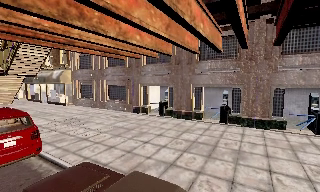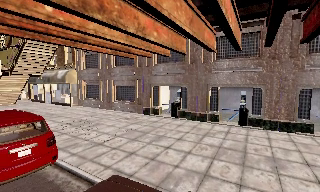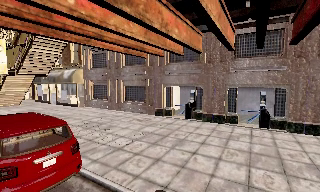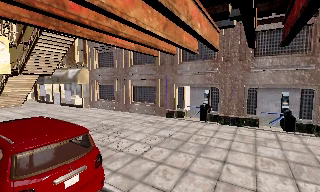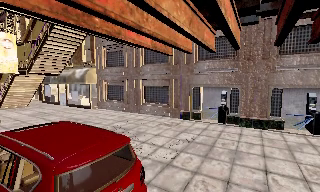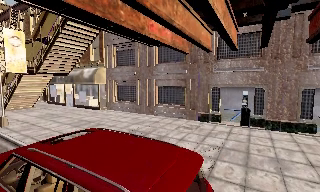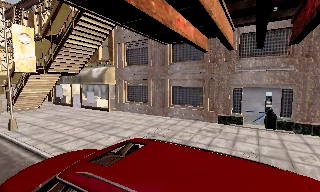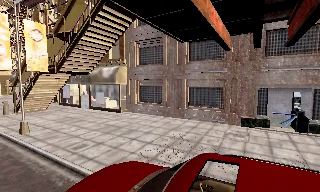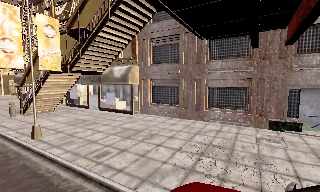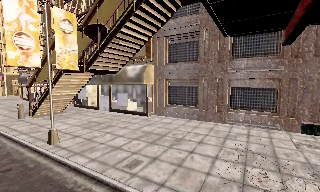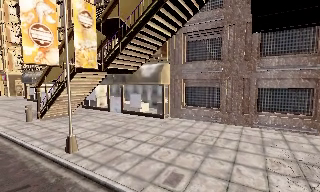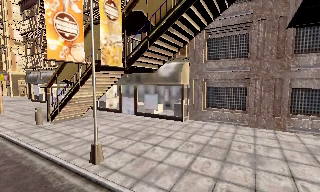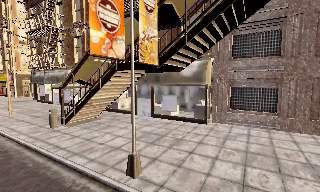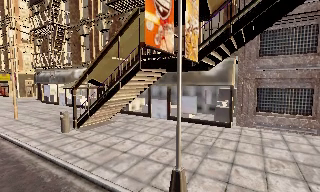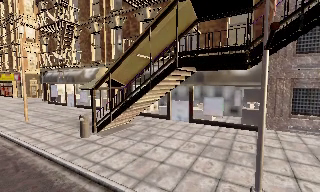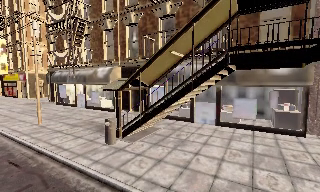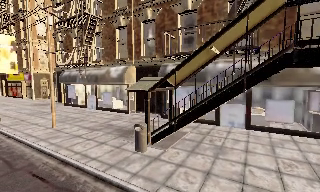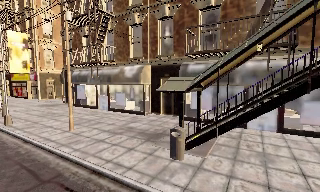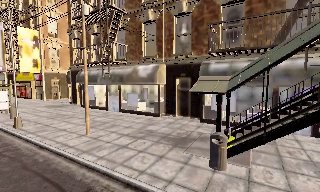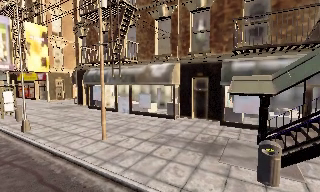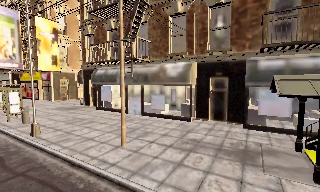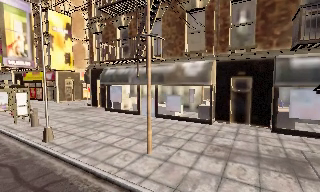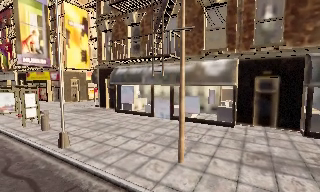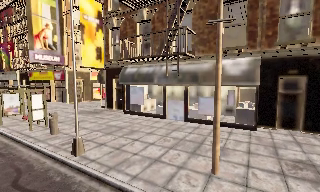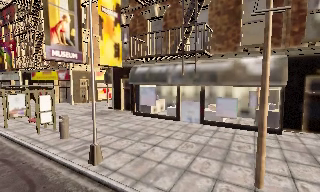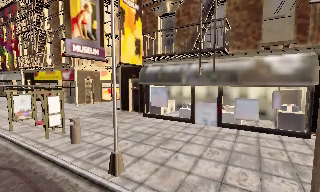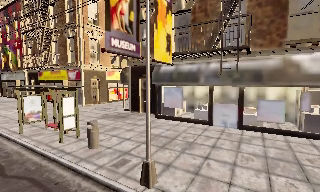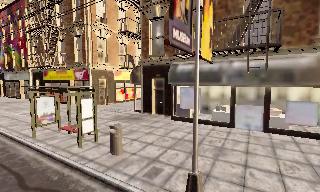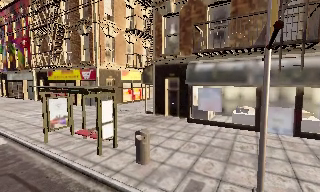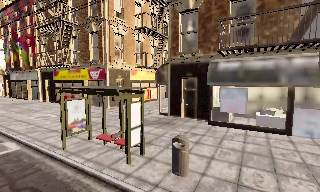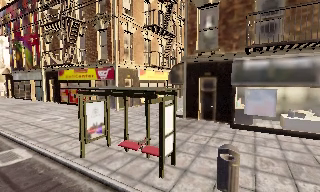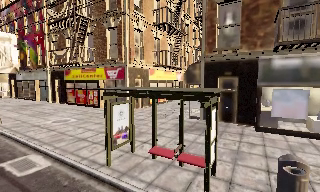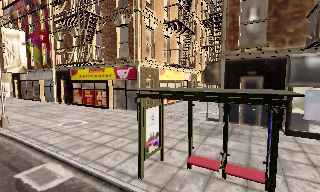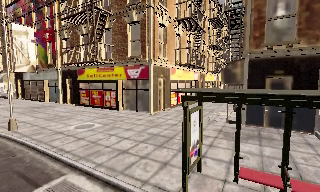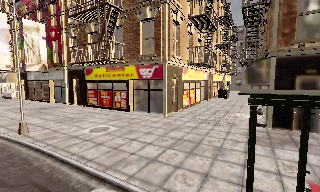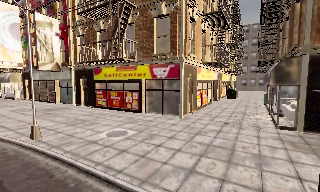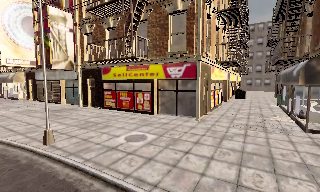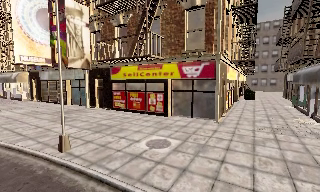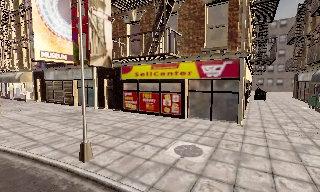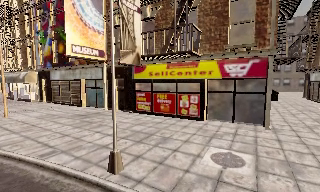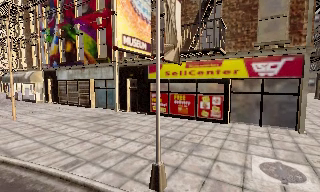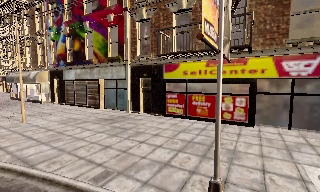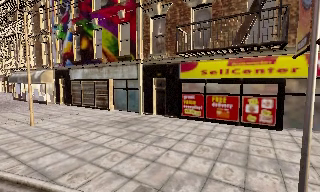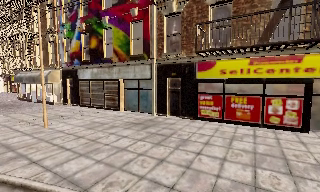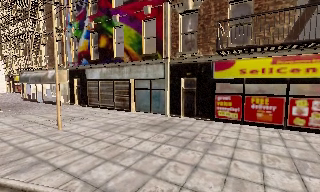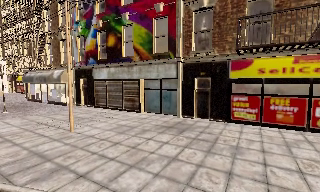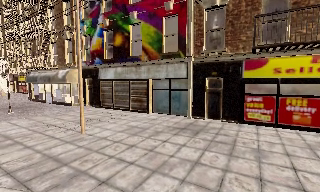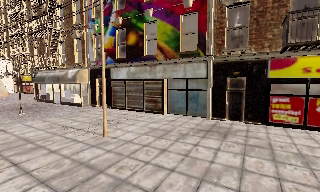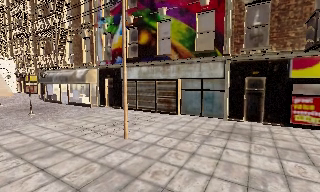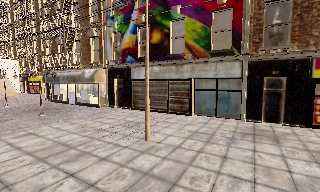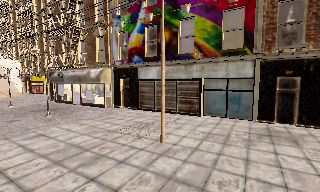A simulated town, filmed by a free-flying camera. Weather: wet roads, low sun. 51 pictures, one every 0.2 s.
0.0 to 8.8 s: The camera travels to its left and forward, about 65 m, so close, fixed things drift to the right.
8.8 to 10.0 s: The camera travels to its left, about 7 m, so close, fixed things drift to the right.
The film runs forward here.
